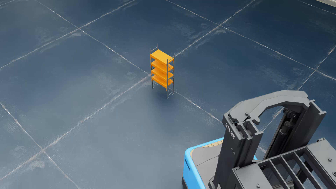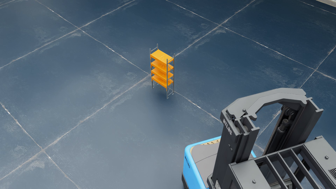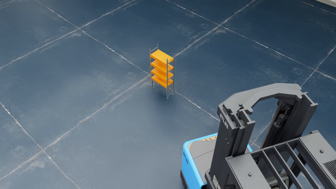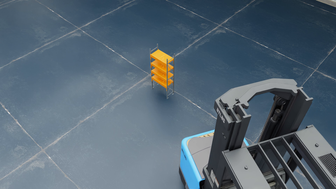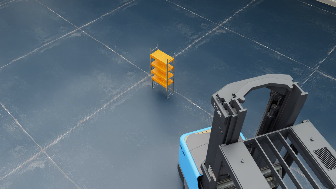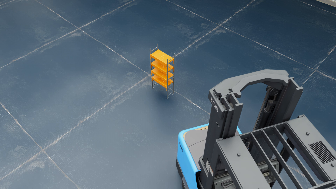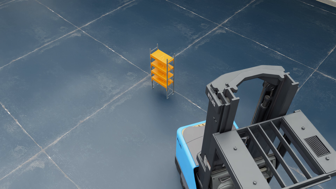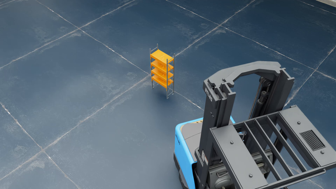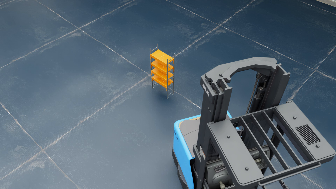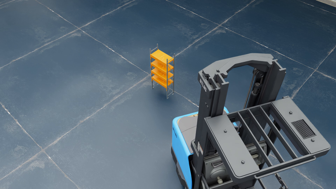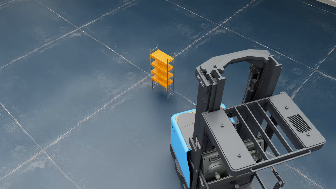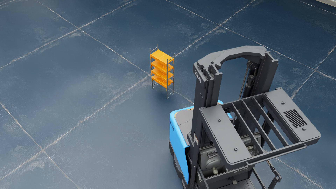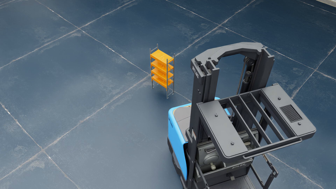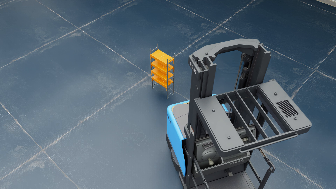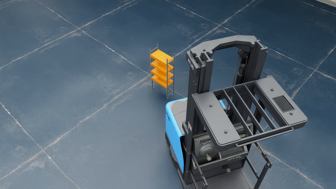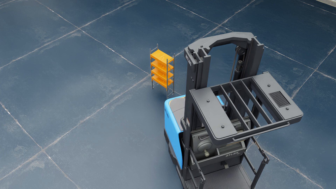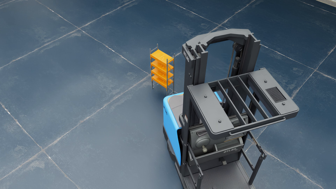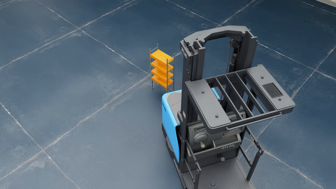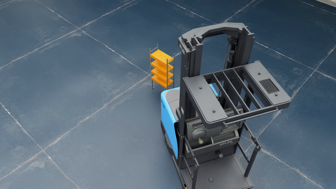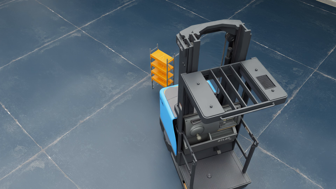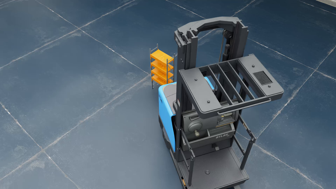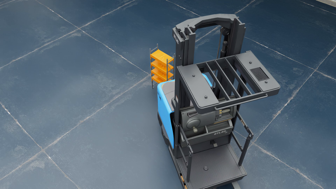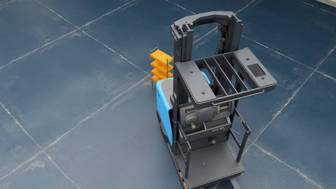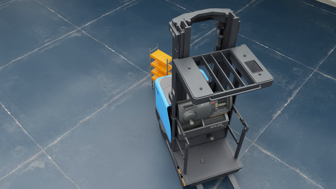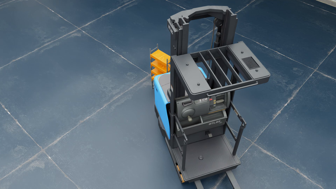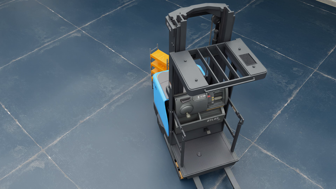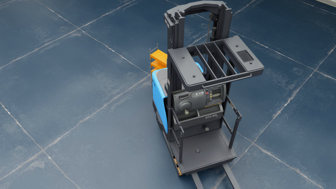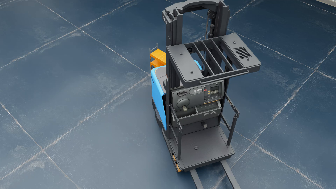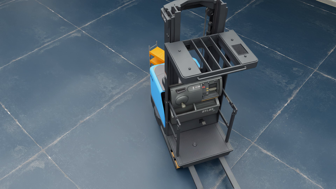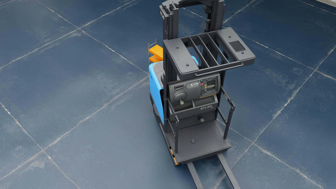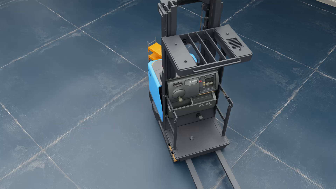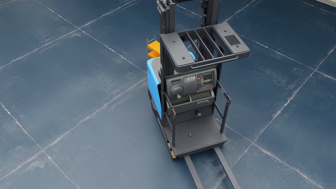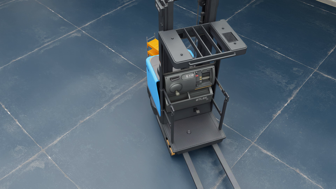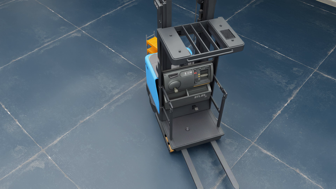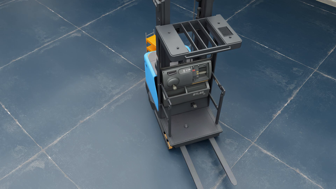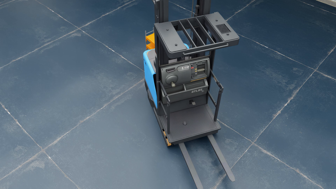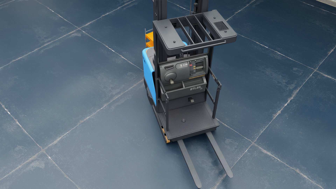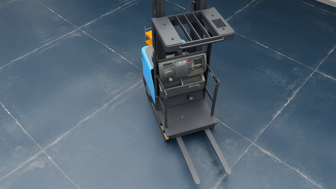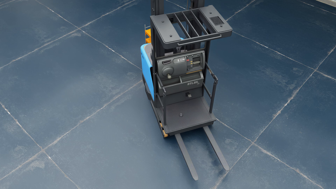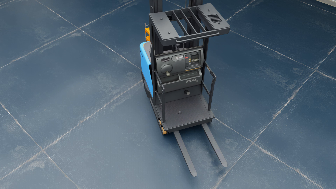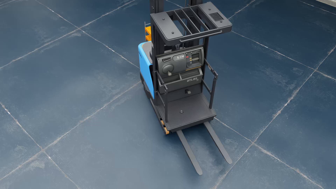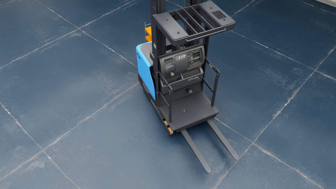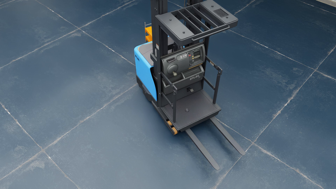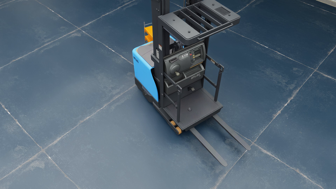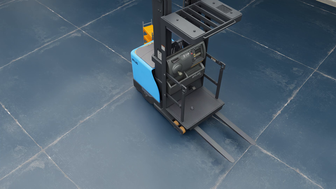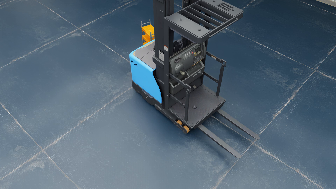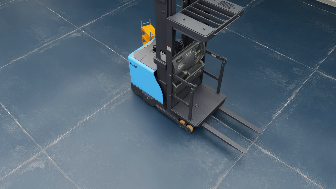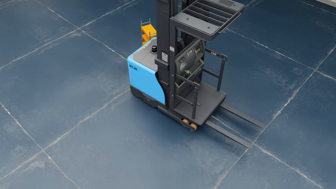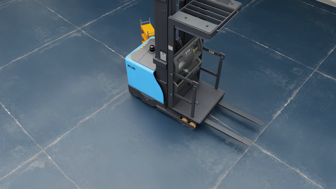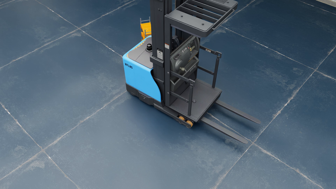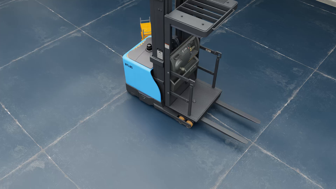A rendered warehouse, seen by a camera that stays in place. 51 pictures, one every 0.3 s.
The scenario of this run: A forklift runs into an object in its way.
